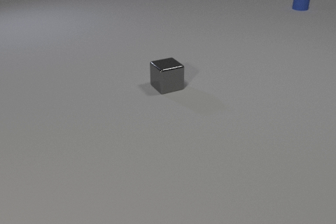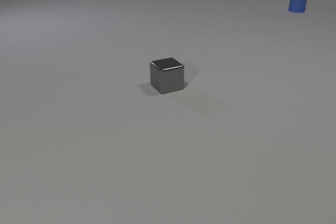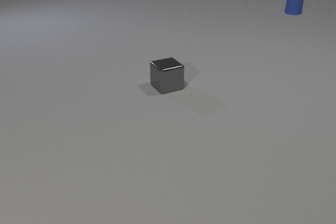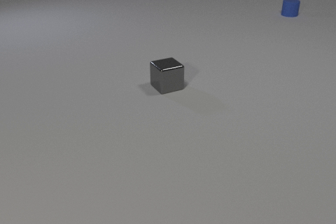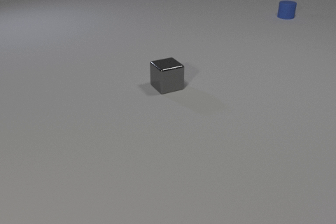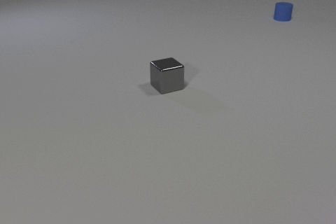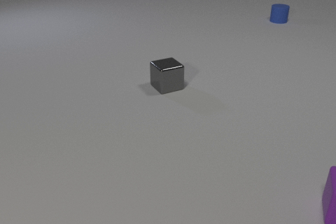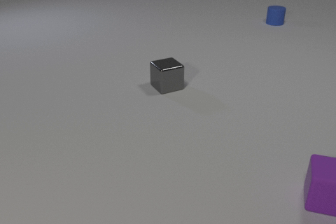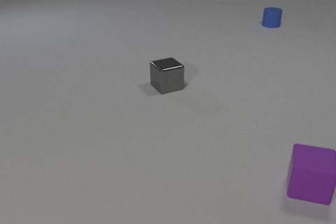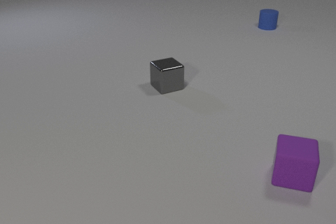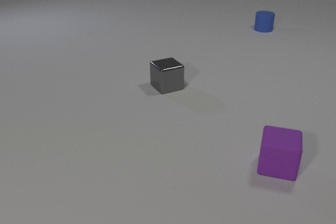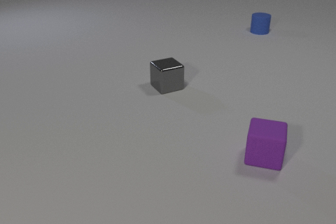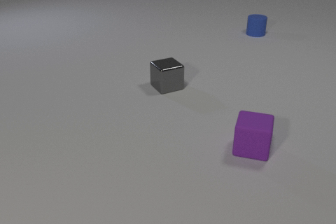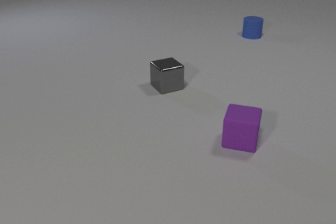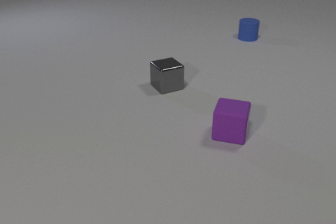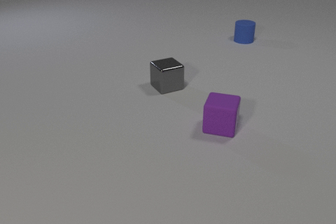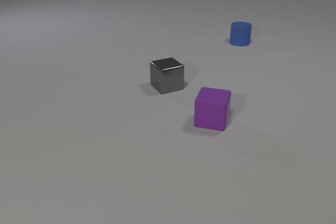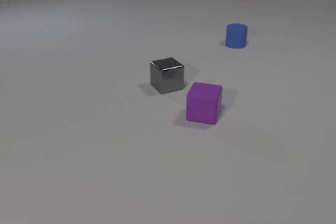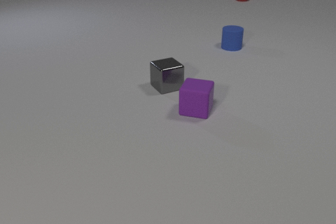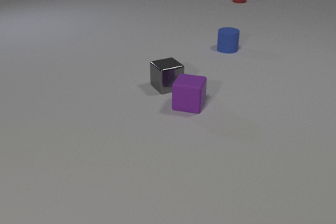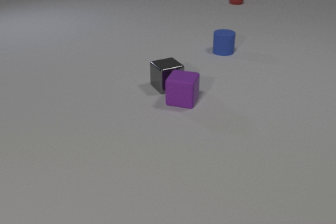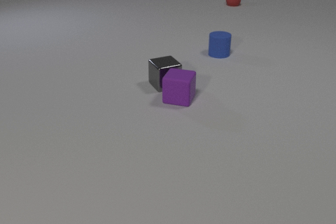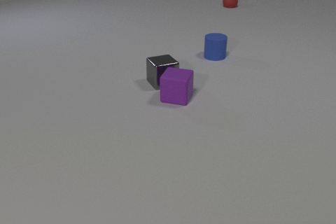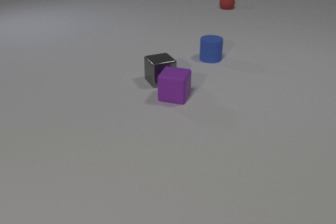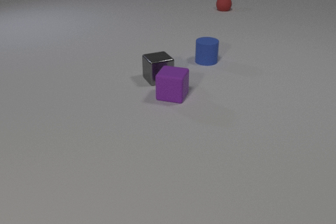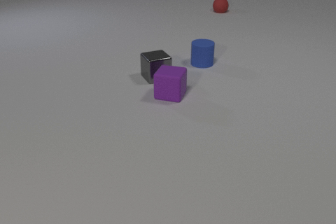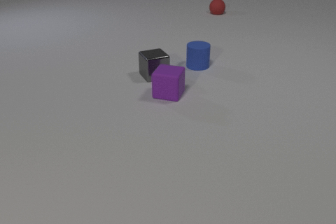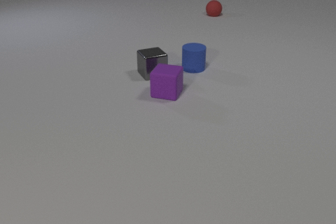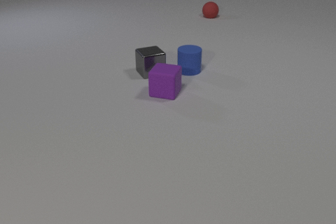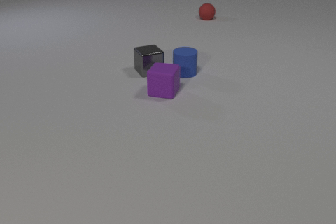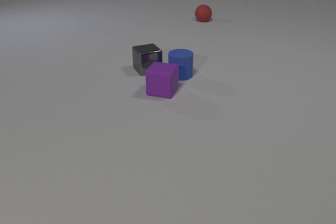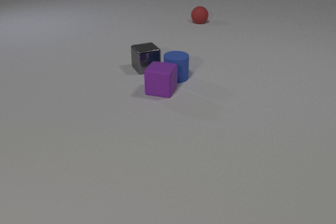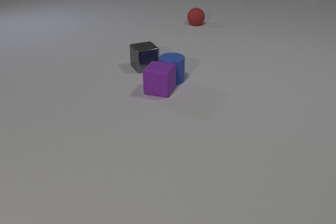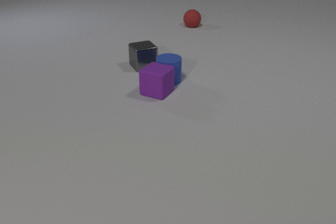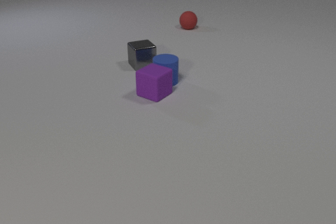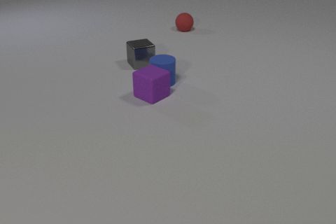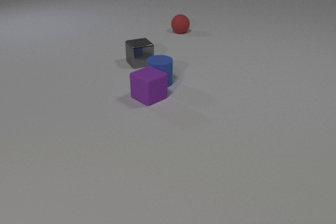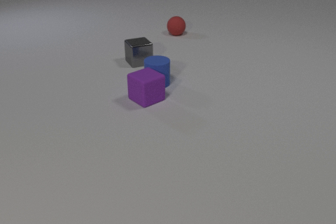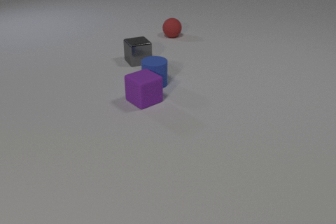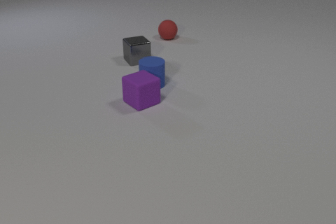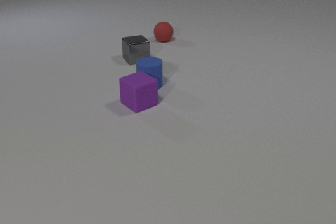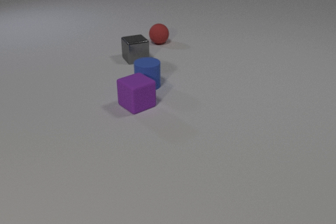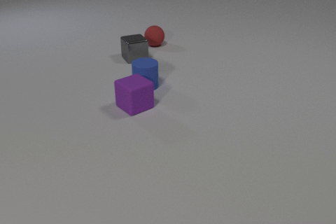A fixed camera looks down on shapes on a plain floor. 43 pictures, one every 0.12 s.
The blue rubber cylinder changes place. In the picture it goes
toward the camera.
The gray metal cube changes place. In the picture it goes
away from the camera.
0.00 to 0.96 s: The purple rubber cube comes in at the right edge, slides to the left and away from the camera. The blue rubber cylinder slides toward the camera and to the left.
0.96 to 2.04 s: The purple rubber cube slides to the left and away from the camera. The red rubber sphere comes in at the top edge, rolls toward the camera. The blue rubber cylinder slides toward the camera and to the left.
2.04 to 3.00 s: The purple rubber cube slides away from the camera and to the left. The gray metal cube slides away from the camera and to the left. The red rubber sphere rolls toward the camera and to the left. The blue rubber cylinder slides toward the camera and to the left. The purple rubber cube and the gray metal cube collide.
3.00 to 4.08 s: The purple rubber cube slides to the left. The gray metal cube slides away from the camera and to the left. The red rubber sphere rolls toward the camera and to the left. The blue rubber cylinder slides toward the camera and to the left. The purple rubber cube and the blue rubber cylinder collide.
4.08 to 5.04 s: The purple rubber cube slides toward the camera and to the left. The gray metal cube slides away from the camera and to the left. The red rubber sphere rolls toward the camera and to the left. The blue rubber cylinder slides to the left and toward the camera.
What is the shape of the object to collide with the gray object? cube.
How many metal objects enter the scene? 0.
How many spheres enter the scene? 1.
